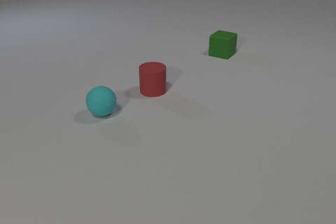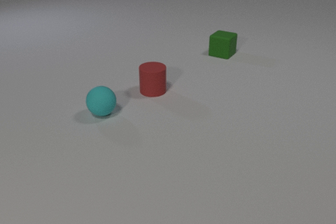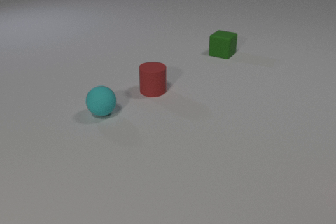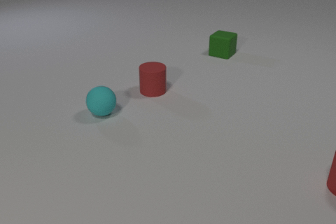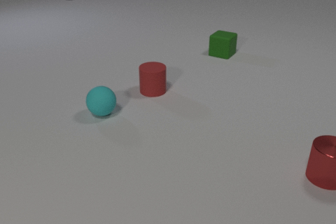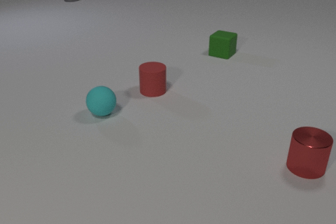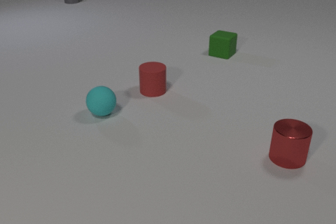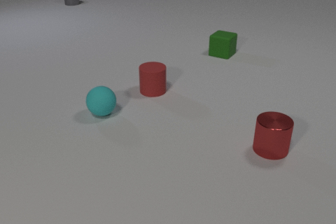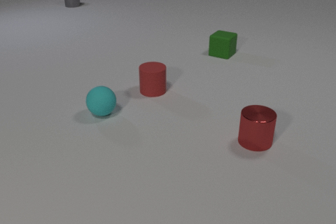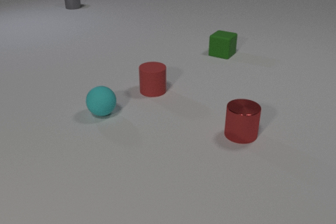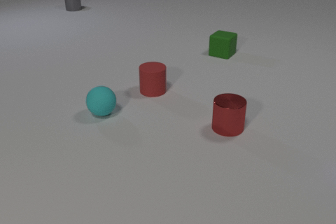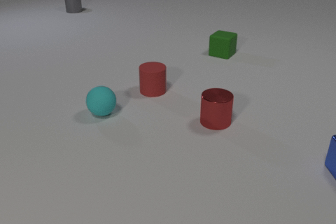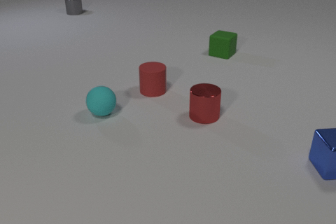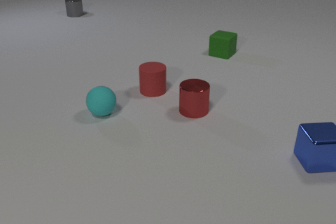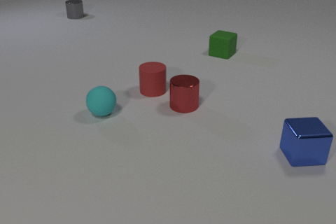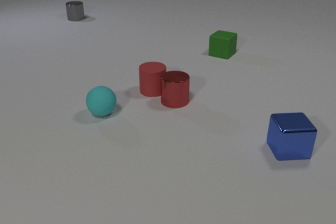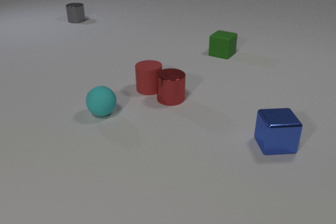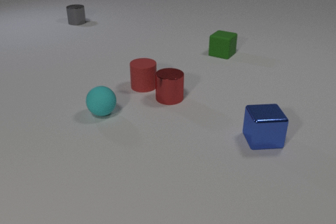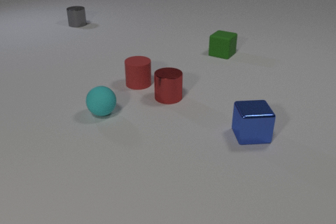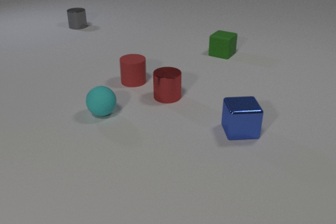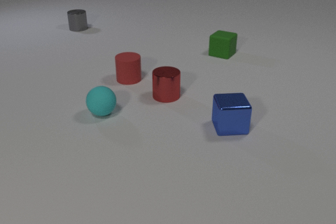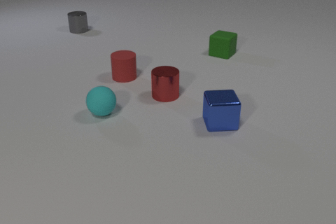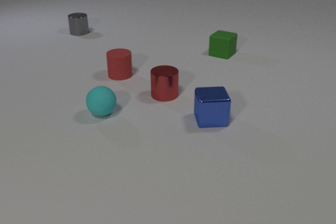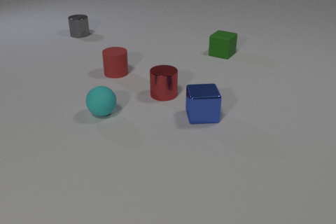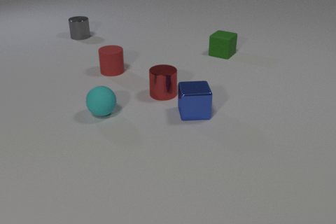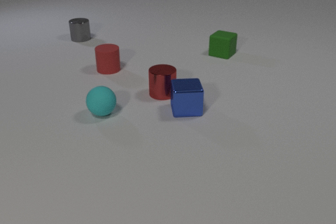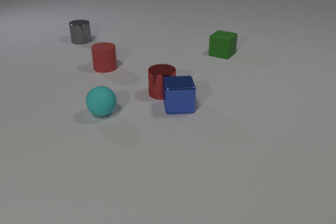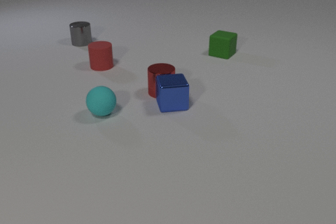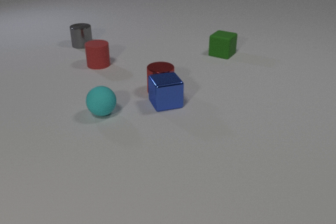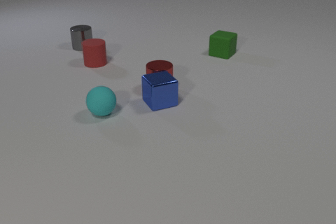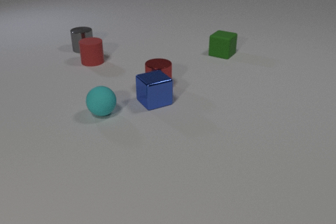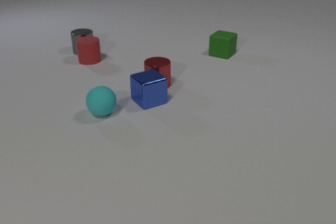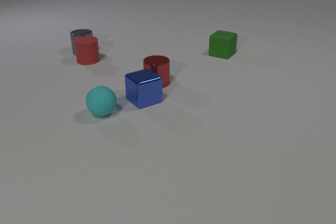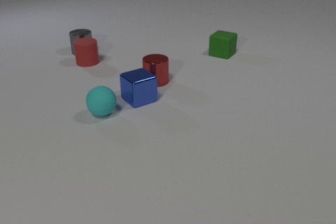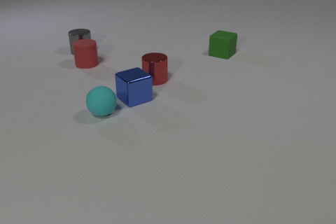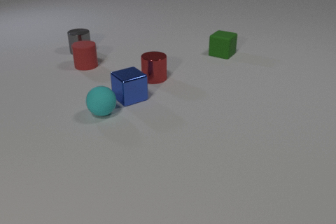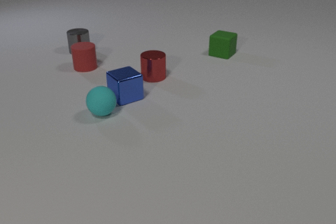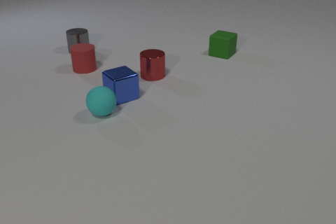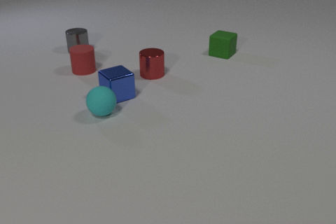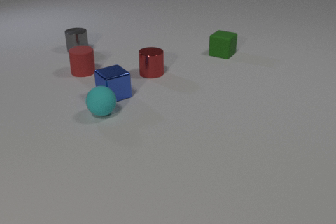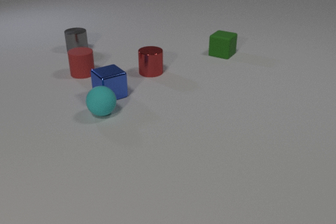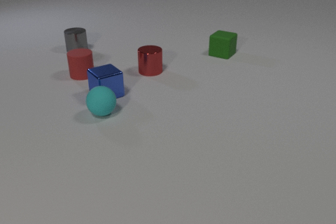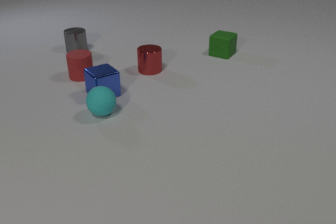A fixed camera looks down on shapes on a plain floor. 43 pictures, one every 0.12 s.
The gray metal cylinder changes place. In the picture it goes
toward the camera.
The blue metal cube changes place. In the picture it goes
to the left.
0.00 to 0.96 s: The red metal cylinder comes in at the right edge, slides to the left and away from the camera. The gray metal cylinder comes in at the top edge, slides toward the camera.
0.96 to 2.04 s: The red metal cylinder slides to the left and away from the camera. The red rubber cylinder slides away from the camera and to the left. The gray metal cylinder slides toward the camera. The blue metal cube comes in at the right edge, slides to the left. The red metal cylinder and the red rubber cylinder collide.
2.04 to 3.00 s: The red metal cylinder slides away from the camera and to the left. The red rubber cylinder slides away from the camera and to the left. The gray metal cylinder slides toward the camera. The blue metal cube slides to the left and away from the camera.
3.00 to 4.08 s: The red metal cylinder slides away from the camera. The red rubber cylinder slides to the left and away from the camera. The gray metal cylinder slides toward the camera. The blue metal cube slides to the left and away from the camera, spins counterclockwise seen from above by about 30 degrees, its near face sliding to the right. The red metal cylinder and the blue metal cube collide. The red rubber cylinder and the gray metal cylinder collide.
4.08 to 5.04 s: The red metal cylinder slides away from the camera. The red rubber cylinder slides toward the camera. The gray metal cylinder slides away from the camera and to the left. The blue metal cube slides to the left and away from the camera.
How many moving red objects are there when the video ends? 2.
What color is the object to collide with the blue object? red.
What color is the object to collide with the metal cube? red.
